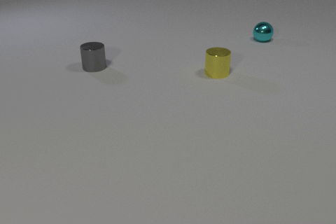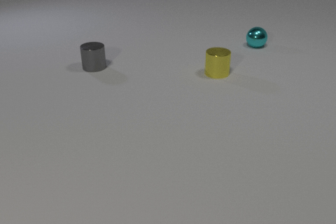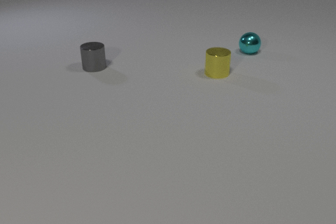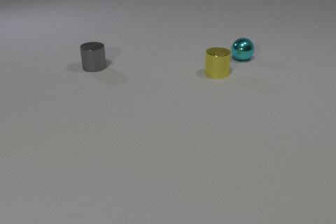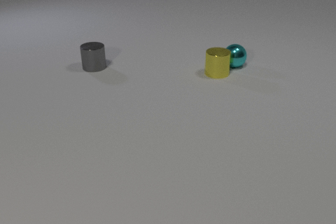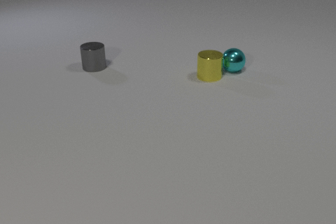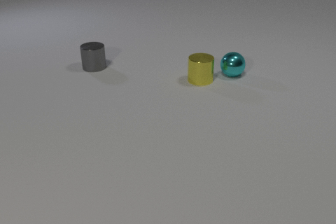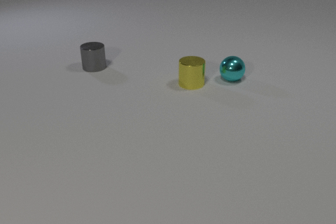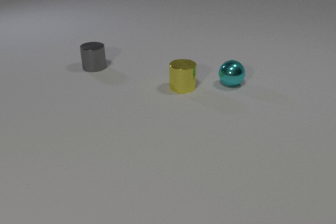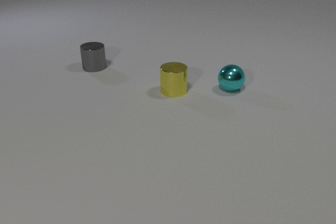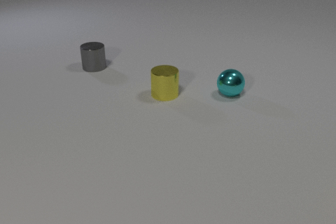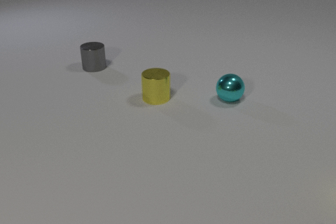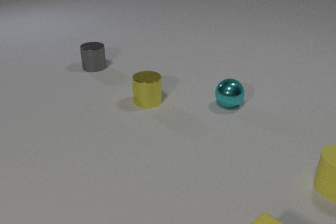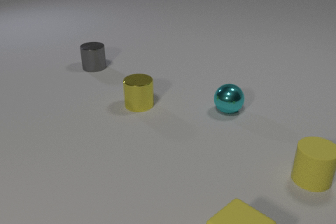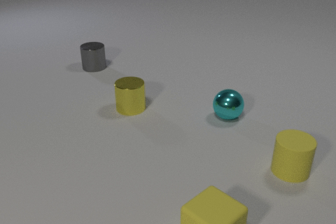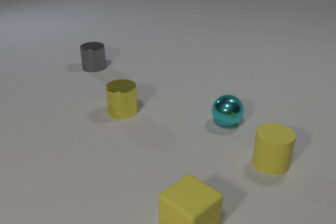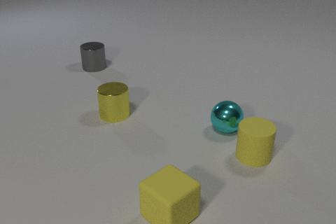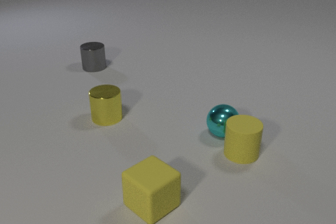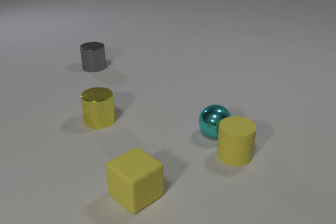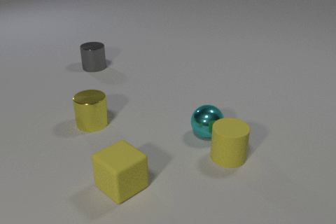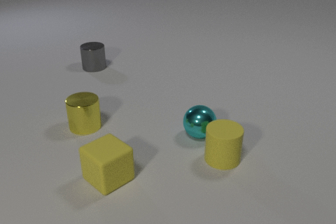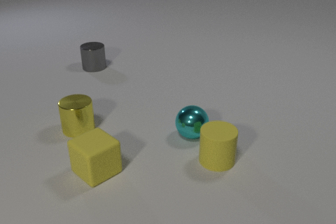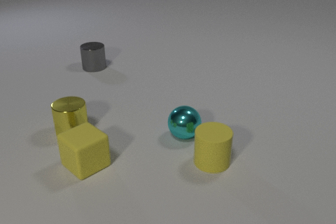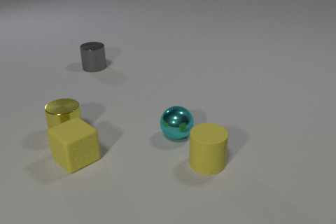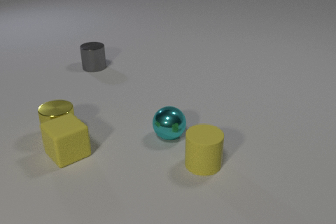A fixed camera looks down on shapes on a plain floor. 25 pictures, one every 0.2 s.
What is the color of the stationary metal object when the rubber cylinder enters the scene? gray.
What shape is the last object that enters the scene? cube.
How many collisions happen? 3.
0.0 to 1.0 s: The cyan metal sphere rolls toward the camera. The yellow metal cylinder slides toward the camera and to the left. The cyan metal sphere and the yellow metal cylinder collide.
1.0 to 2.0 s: The cyan metal sphere rolls toward the camera. The yellow metal cylinder slides to the left and toward the camera.
2.0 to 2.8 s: The cyan metal sphere rolls toward the camera. The yellow metal cylinder slides to the left and toward the camera. The yellow rubber cylinder comes in at the right edge, slides to the left. The yellow rubber cube comes in at the bottom edge, slides to the left and away from the camera.
2.8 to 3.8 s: The cyan metal sphere rolls toward the camera and to the left. The yellow metal cylinder slides to the left and toward the camera. The yellow rubber cylinder slides to the left. The yellow rubber cube slides to the left and away from the camera. The cyan metal sphere and the yellow rubber cylinder collide.
3.8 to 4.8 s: The cyan metal sphere rolls to the left. The yellow metal cylinder slides to the left and toward the camera. The yellow rubber cylinder slides to the left and toward the camera. The yellow rubber cube slides away from the camera and to the left. The yellow metal cylinder and the yellow rubber cube collide.
